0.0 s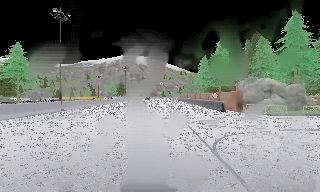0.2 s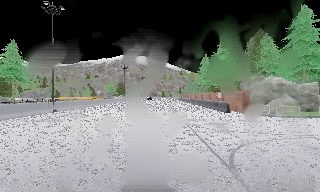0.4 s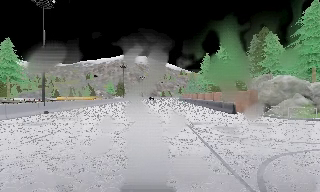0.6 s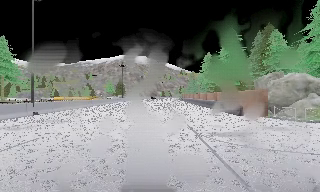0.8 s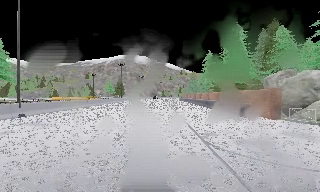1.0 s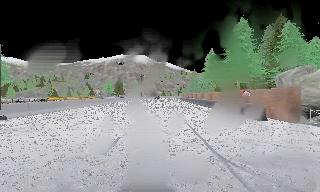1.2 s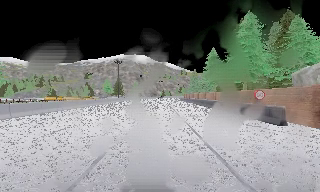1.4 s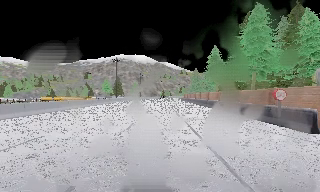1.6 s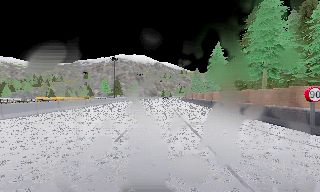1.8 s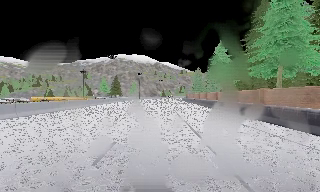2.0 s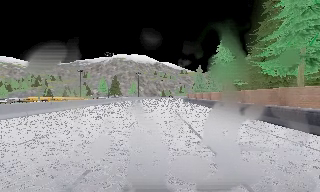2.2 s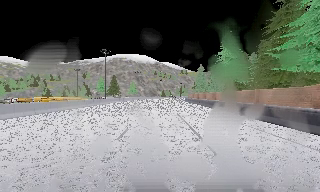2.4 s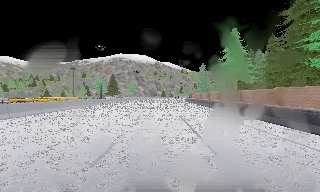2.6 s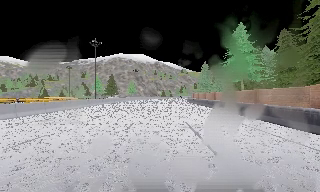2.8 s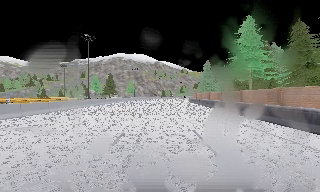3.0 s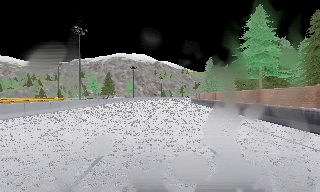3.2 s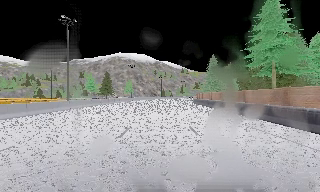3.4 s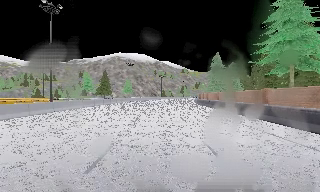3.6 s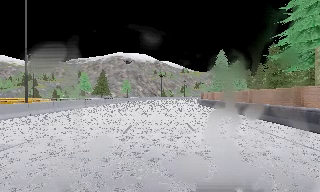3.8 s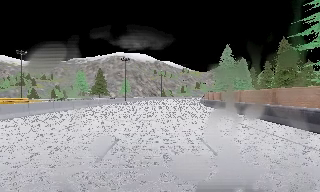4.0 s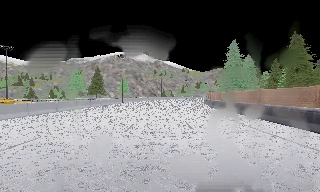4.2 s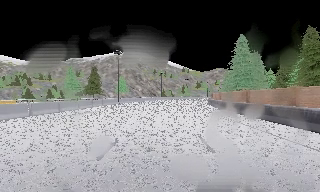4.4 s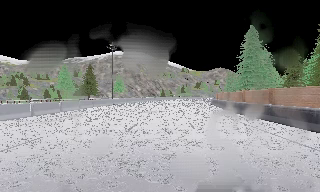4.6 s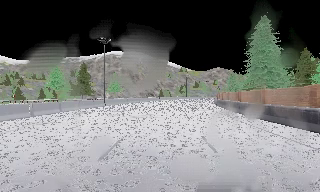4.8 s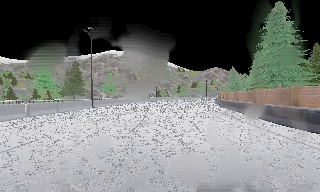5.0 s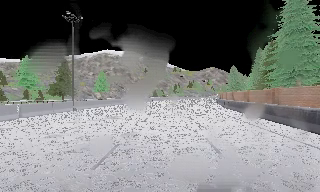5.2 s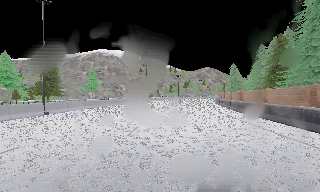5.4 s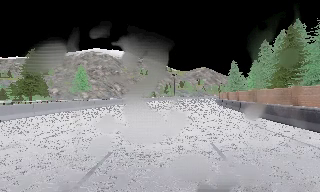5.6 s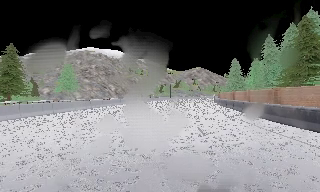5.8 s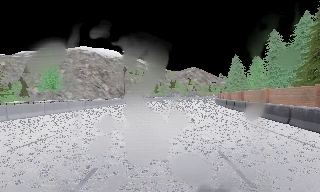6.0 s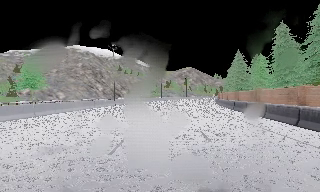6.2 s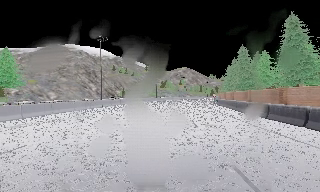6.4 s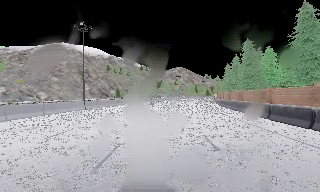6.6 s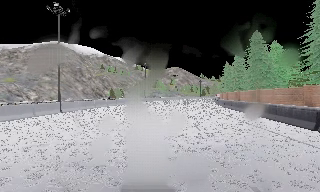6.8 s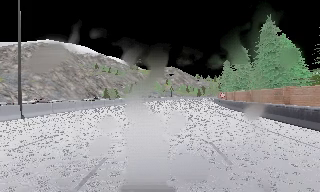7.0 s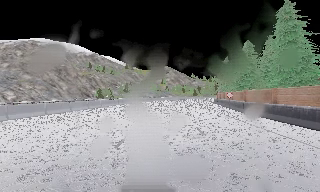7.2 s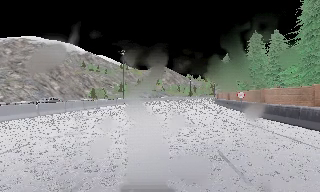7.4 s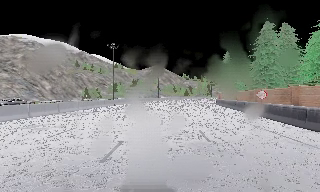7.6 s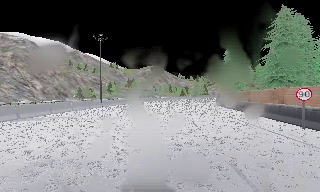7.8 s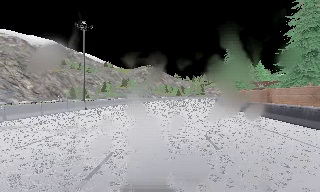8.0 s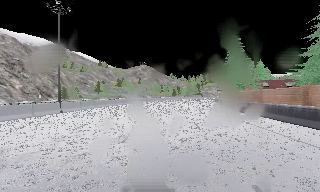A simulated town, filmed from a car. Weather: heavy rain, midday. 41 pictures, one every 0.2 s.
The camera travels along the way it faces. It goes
forward.
0.0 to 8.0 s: The camera pans to its right, which is clockwise from overhead, by about 30 degrees. It travels forward, about 130 m, so what stands in front looms larger. It gains speed.
The film runs forward here.
